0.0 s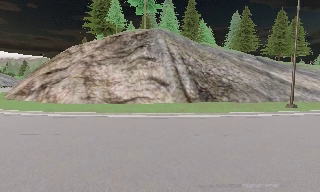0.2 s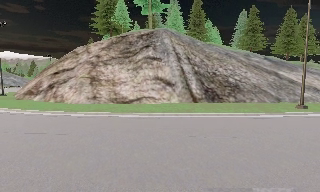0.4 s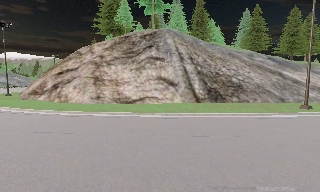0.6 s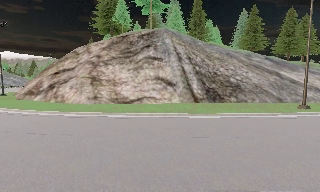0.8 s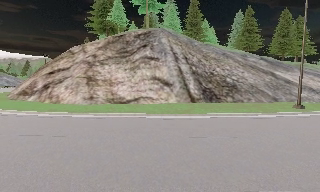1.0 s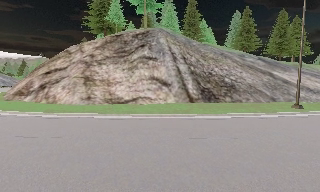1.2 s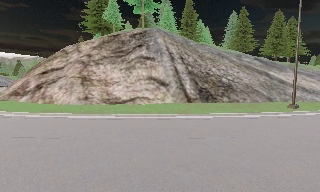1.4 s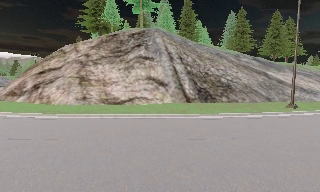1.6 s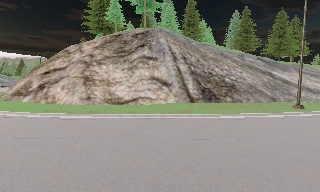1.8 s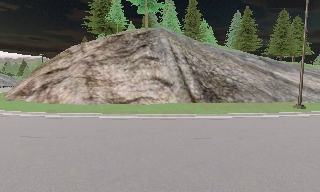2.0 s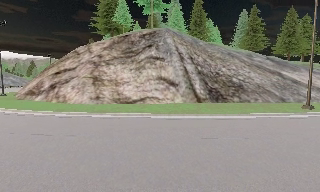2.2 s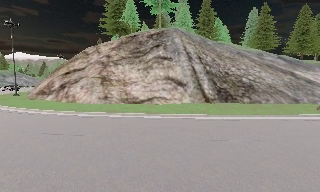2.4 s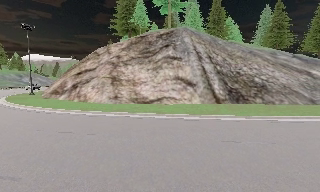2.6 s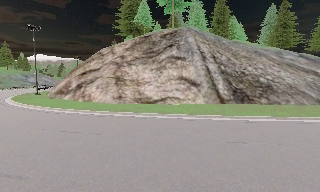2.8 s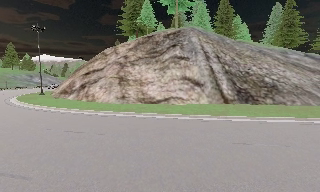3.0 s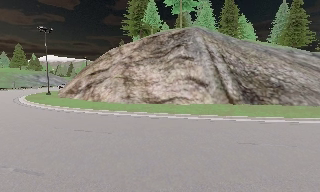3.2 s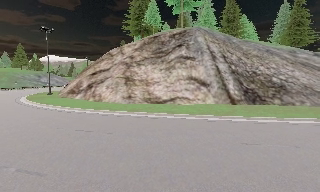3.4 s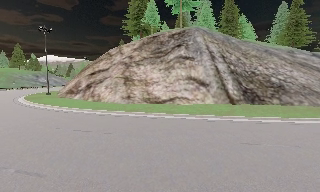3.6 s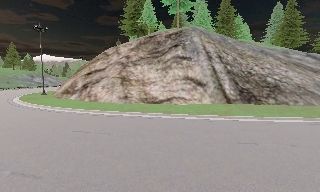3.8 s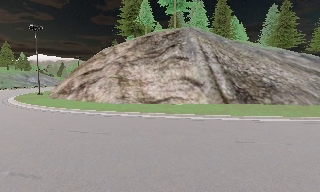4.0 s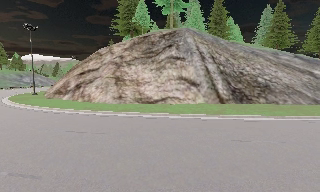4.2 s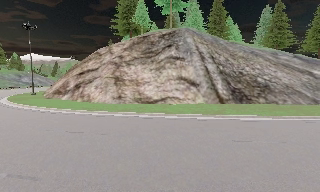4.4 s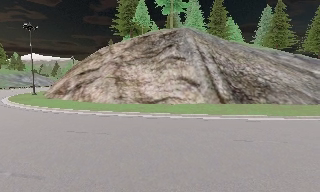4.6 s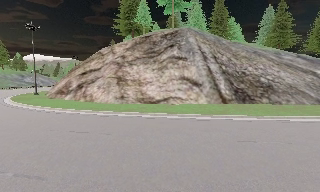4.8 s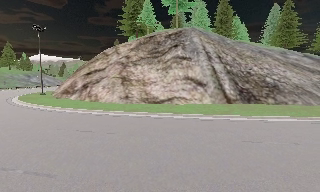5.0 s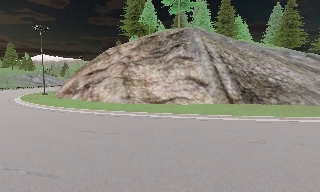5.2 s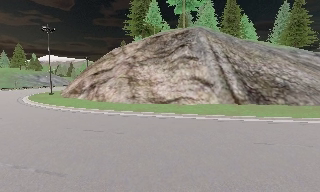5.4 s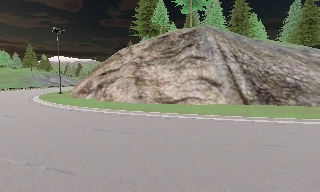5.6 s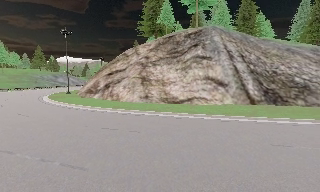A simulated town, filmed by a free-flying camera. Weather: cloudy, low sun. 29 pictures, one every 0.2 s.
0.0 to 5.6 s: The camera swings to its left by about 15 degrees, and the scene slides to the right. It travels to its left, about 1.5 m, so close, fixed things drift to the right.
The film runs backward here.
